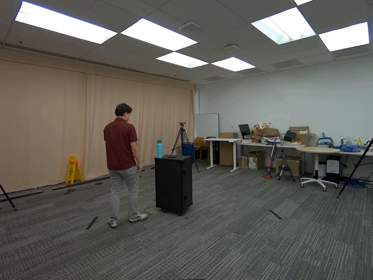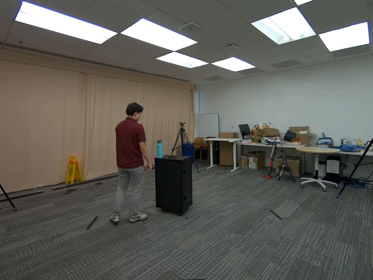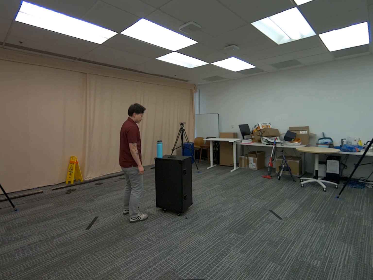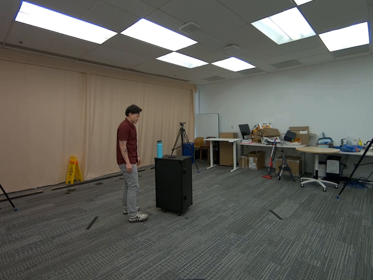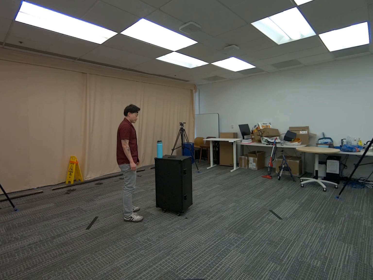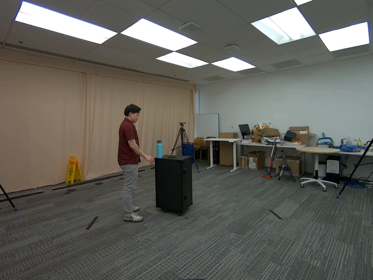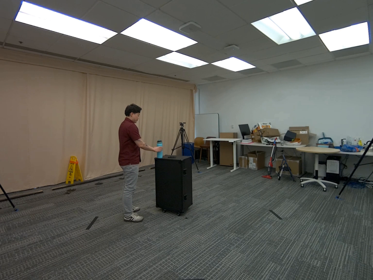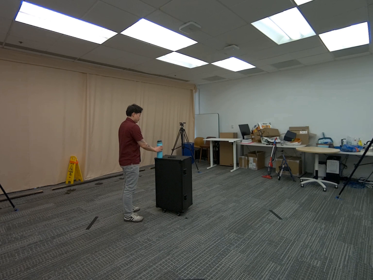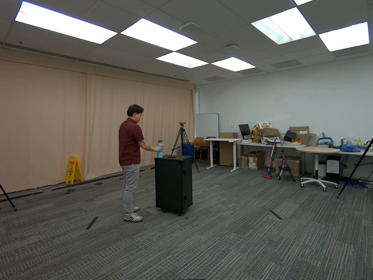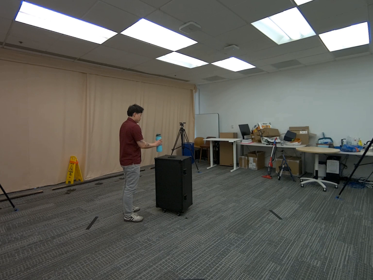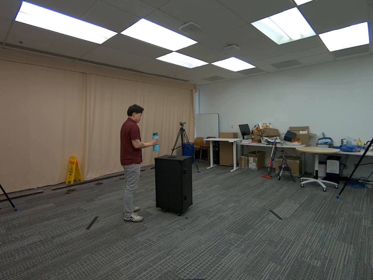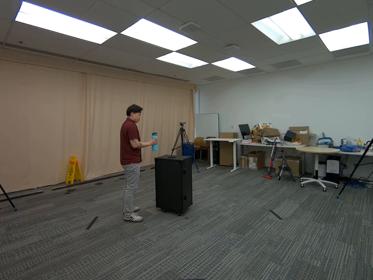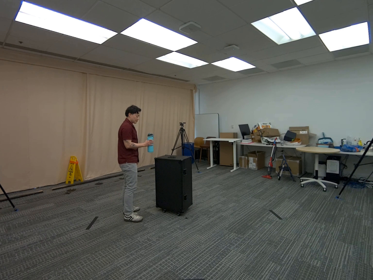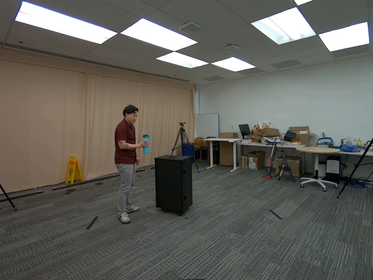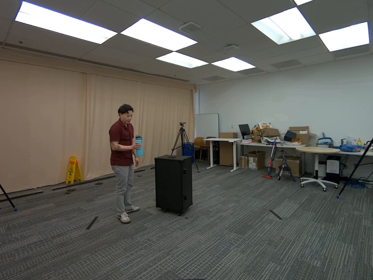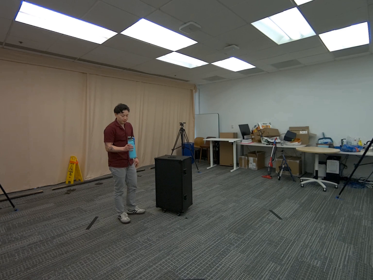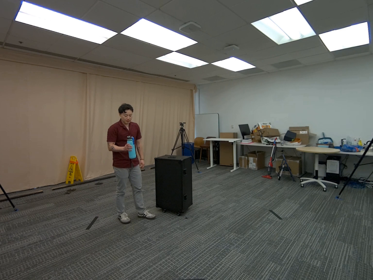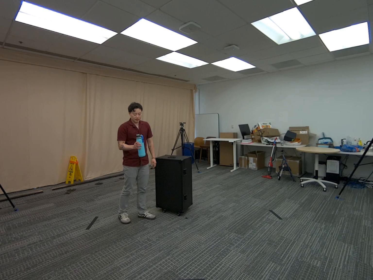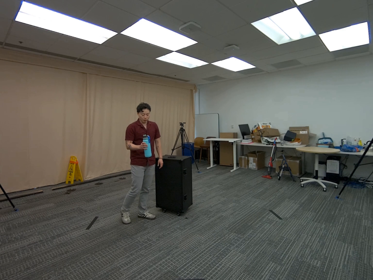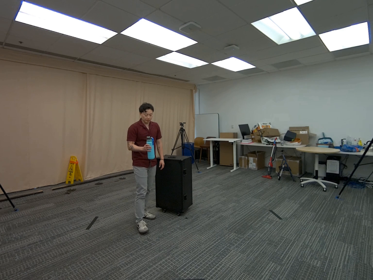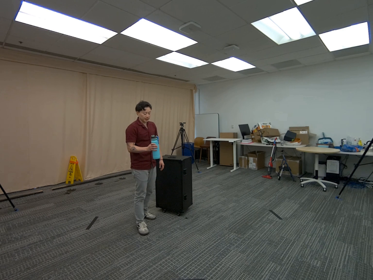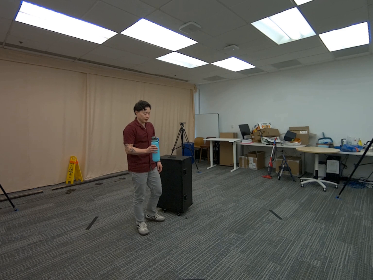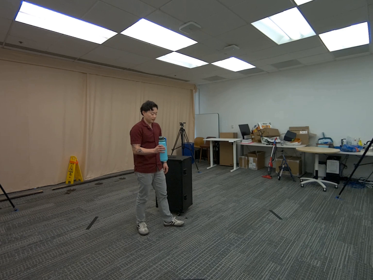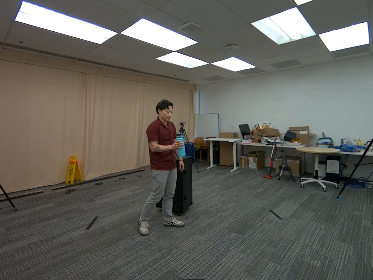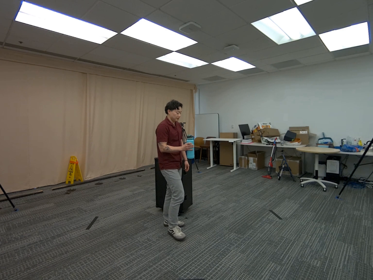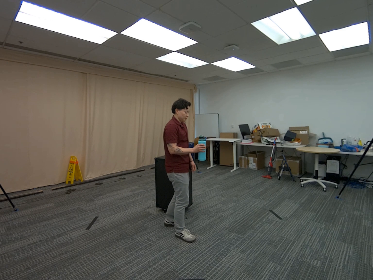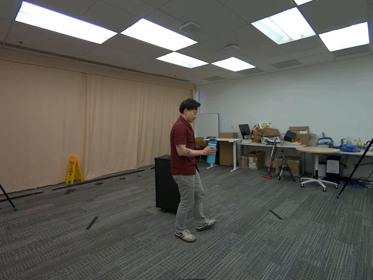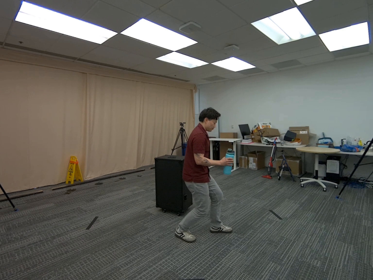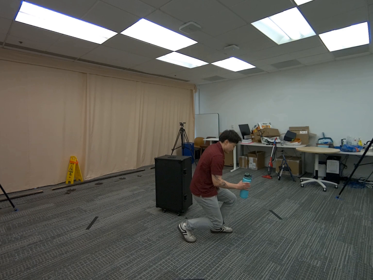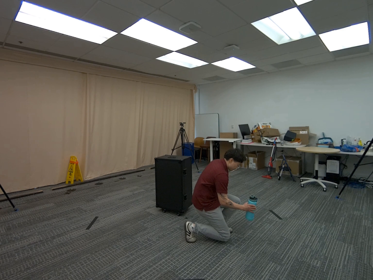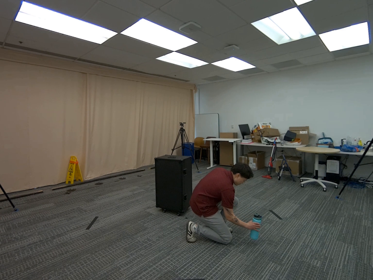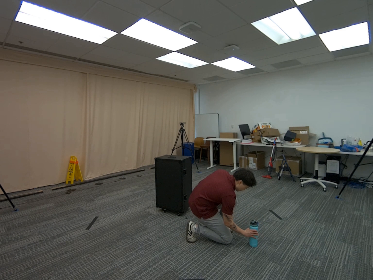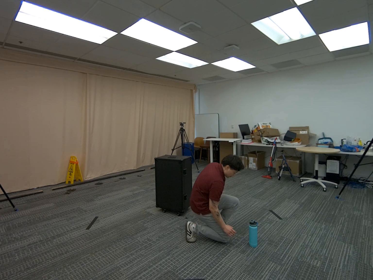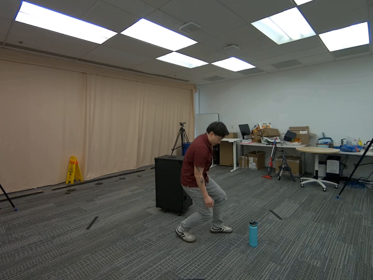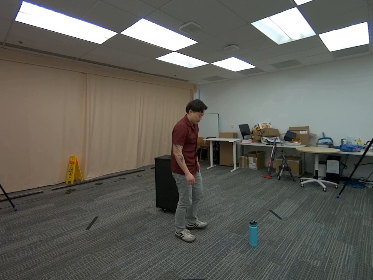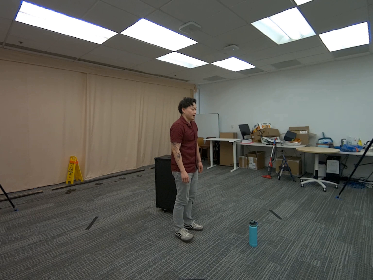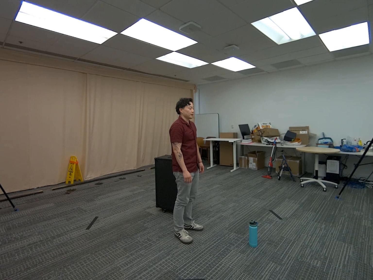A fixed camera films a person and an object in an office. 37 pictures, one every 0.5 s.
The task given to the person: Walk to the cyan water bottle on the G1 box. Pick up the bottle with your right hand, and place it on the ground.
